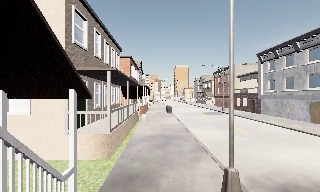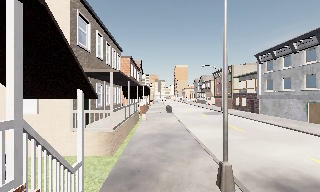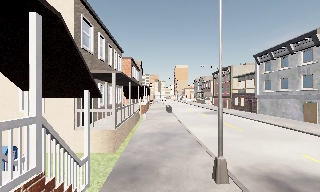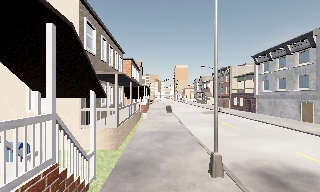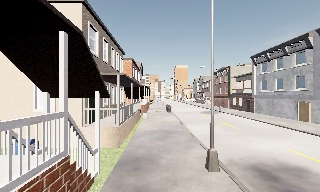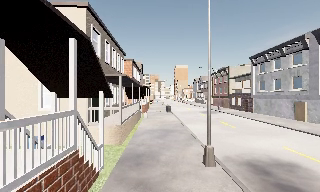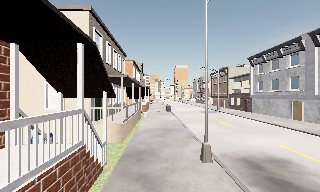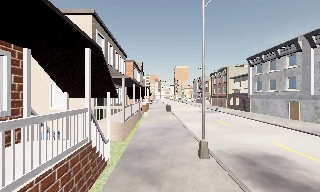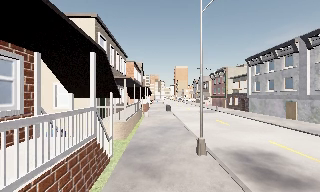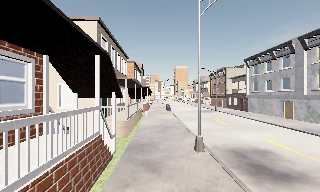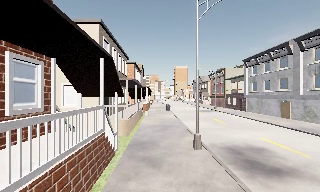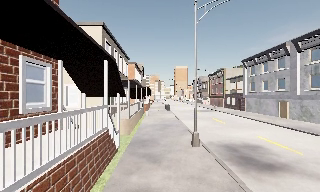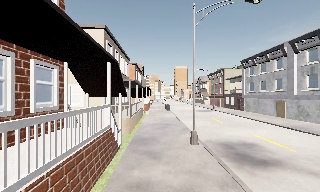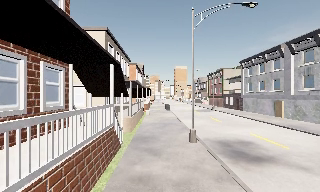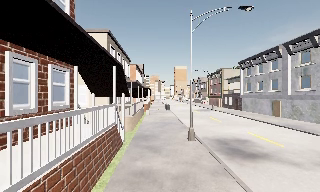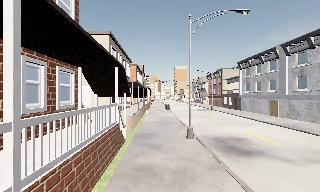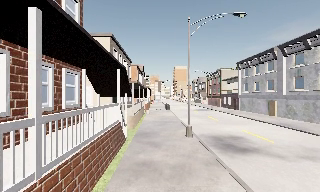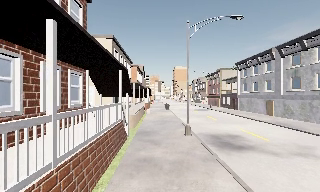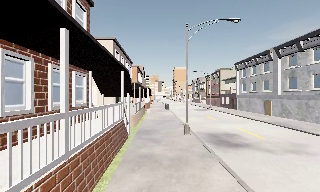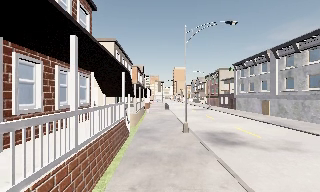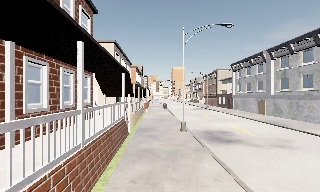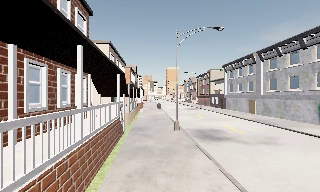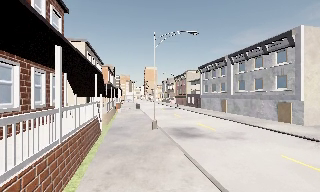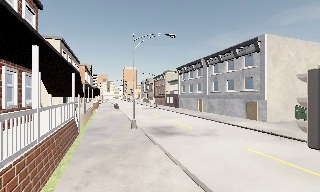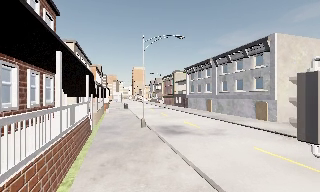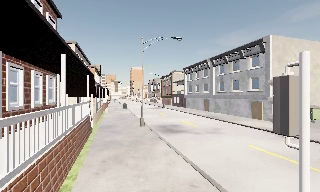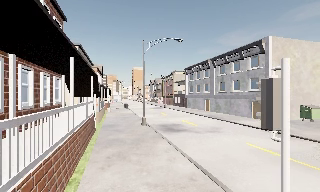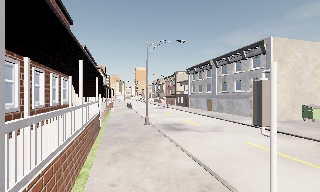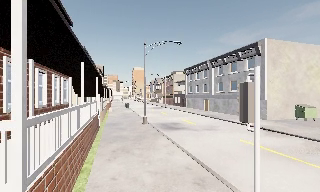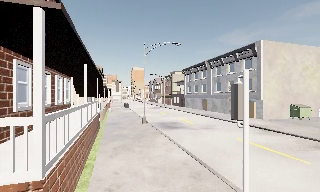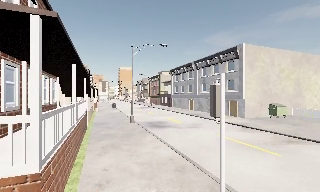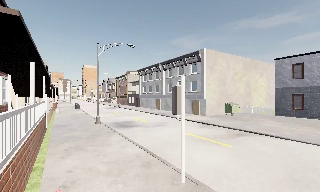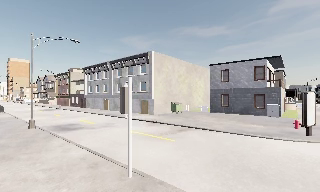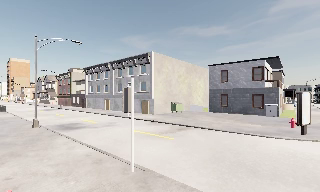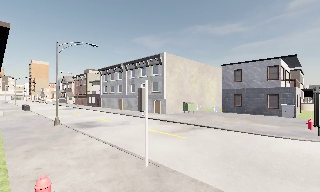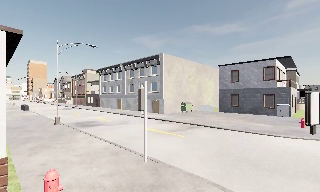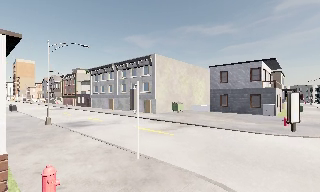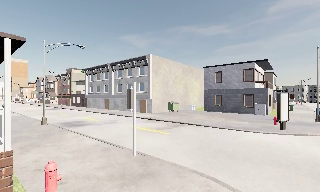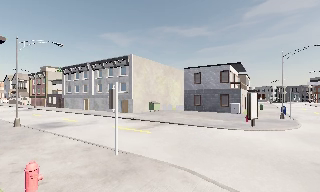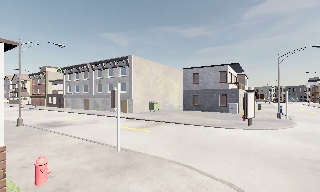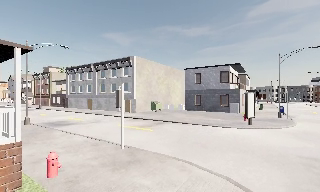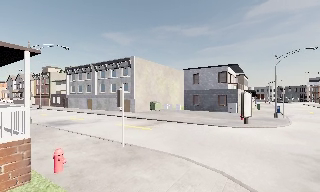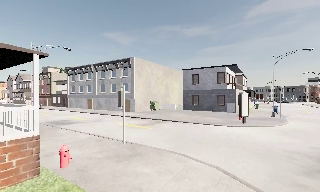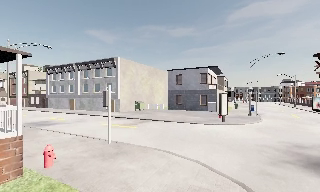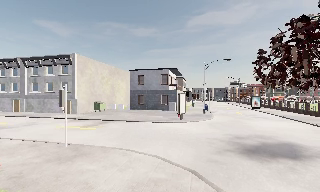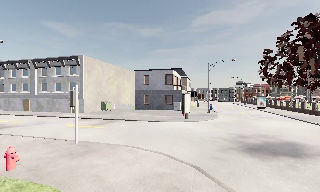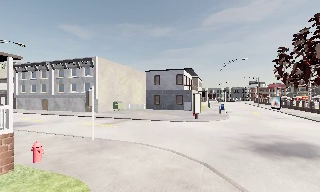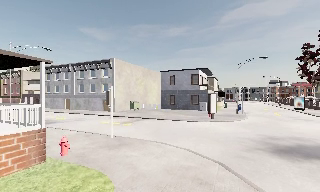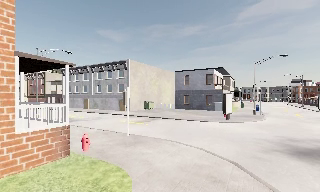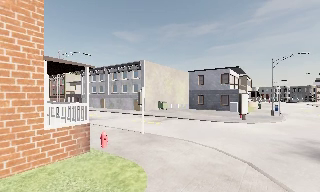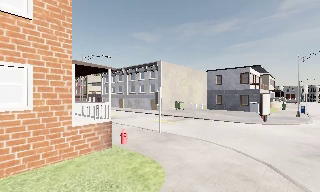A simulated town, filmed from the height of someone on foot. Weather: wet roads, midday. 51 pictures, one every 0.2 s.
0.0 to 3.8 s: The camera travels backward, about 7 m, so what stands in front gets smaller.
3.8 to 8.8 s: The camera swings to its right by about 75 degrees, and the scene slides to the left. It travels backward, about 9 m.
8.8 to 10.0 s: The scene slides to the right, as the camera pans about 25 degrees to its left. It travels backward, about 1.5 m, so what stands in front gets smaller.
The film runs backward here.
